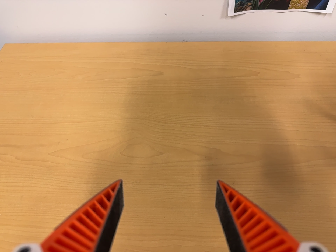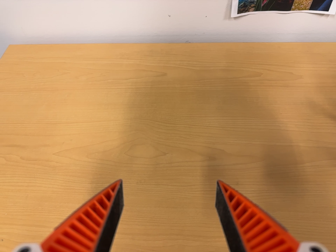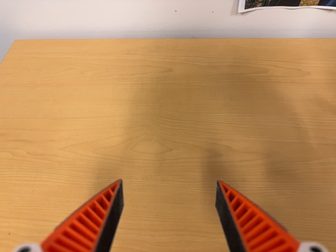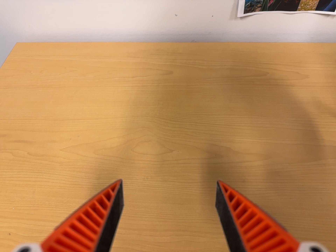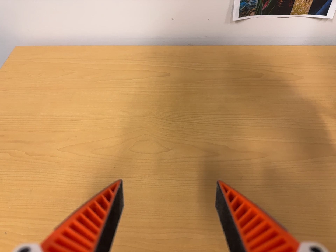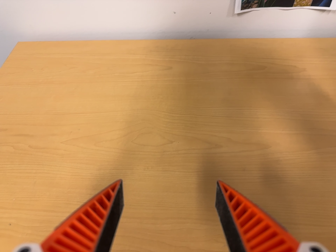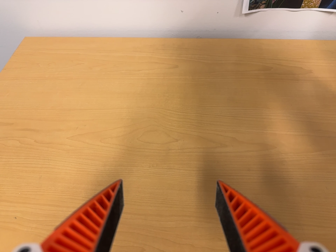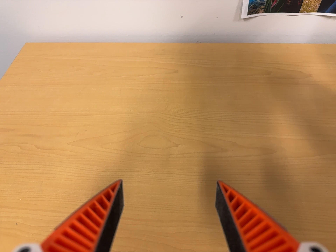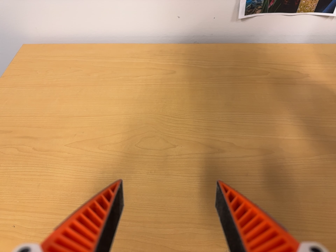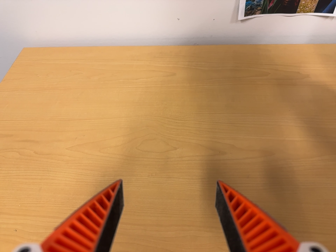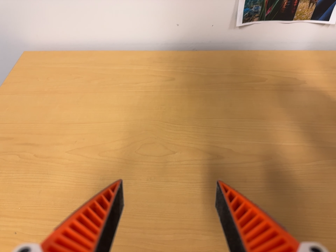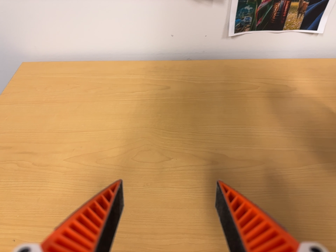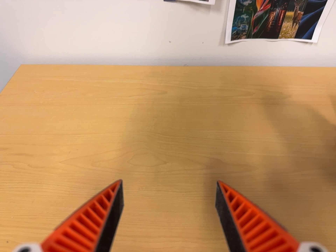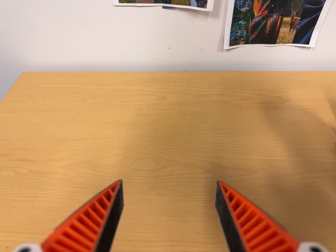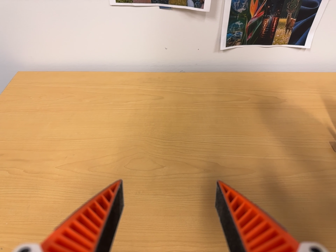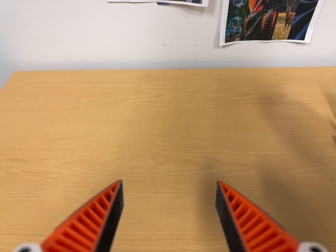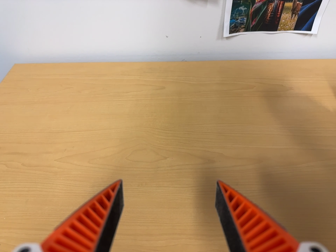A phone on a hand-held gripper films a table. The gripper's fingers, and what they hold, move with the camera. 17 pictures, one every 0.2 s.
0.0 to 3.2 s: The camera travels toward the bottom of its view, about 5 cm.
The film runs forward here.
